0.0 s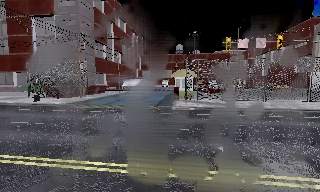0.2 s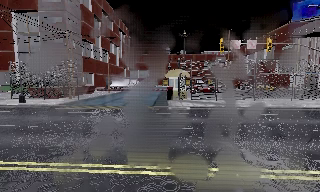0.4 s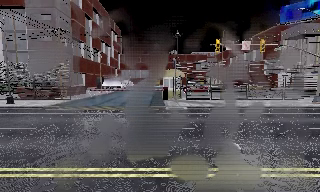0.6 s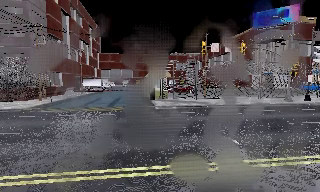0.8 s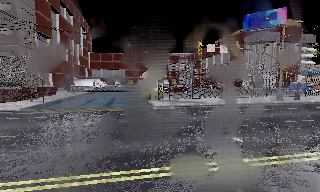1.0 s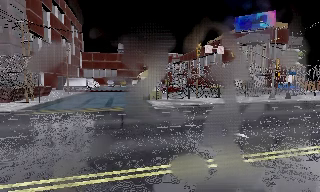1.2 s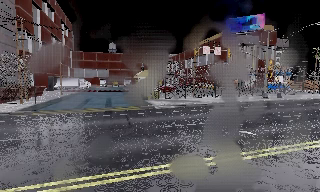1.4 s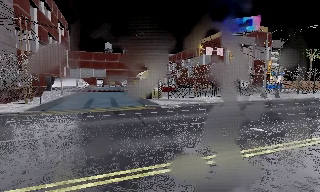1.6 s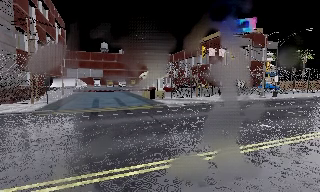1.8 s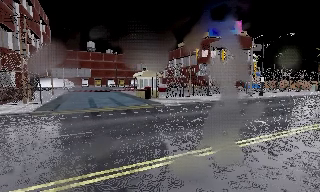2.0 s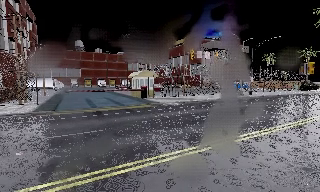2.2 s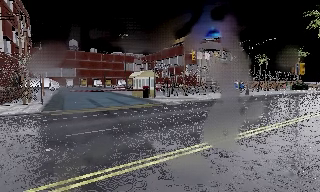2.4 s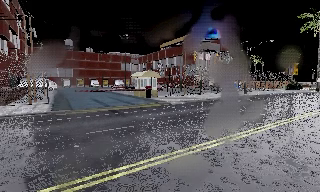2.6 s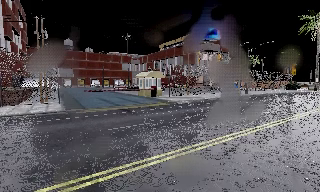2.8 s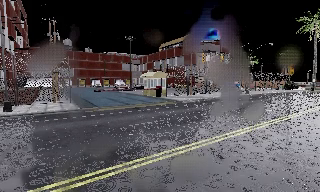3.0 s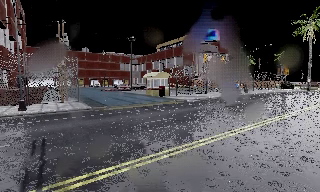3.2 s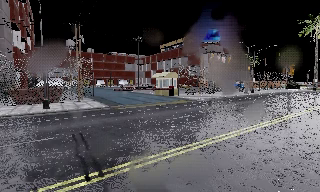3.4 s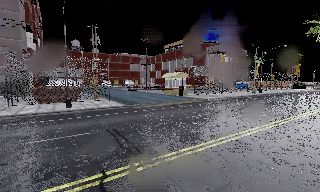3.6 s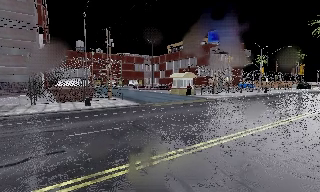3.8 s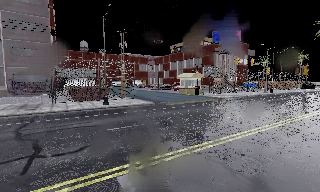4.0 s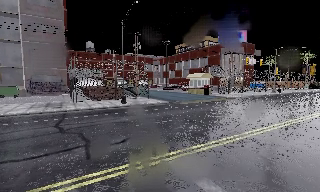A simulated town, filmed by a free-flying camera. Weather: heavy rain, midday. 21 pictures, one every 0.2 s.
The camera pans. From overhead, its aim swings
clockwise.
0.0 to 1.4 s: The camera pans to its right, which is clockwise from overhead, by about 25 degrees. It travels to its left, about 5 m.
1.4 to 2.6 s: The camera pans to its right, which is clockwise from overhead, by about 15 degrees. It travels to its left and backward, about 6 m.
2.6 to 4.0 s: The camera travels to its left and backward, about 8 m, so close, fixed things drift to the right.
The film runs backward here.
